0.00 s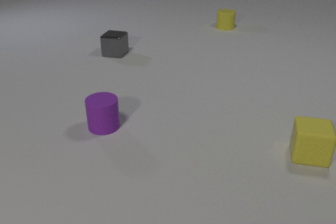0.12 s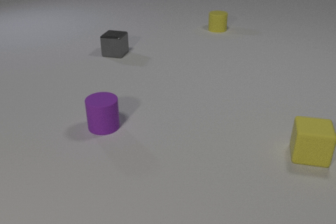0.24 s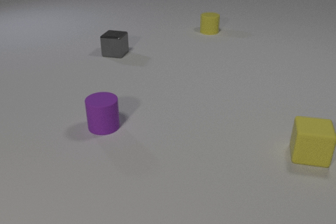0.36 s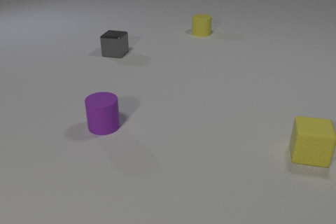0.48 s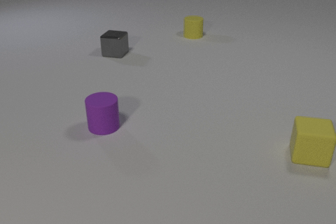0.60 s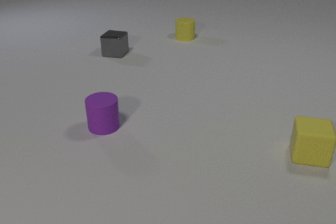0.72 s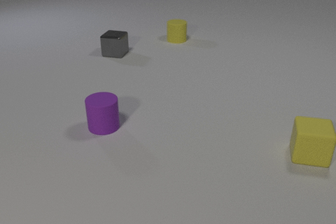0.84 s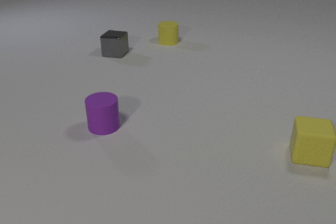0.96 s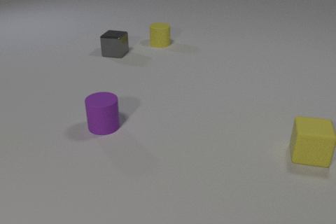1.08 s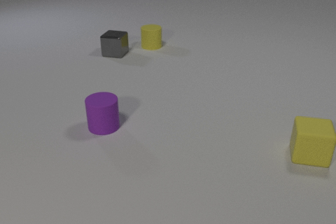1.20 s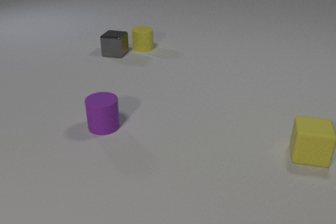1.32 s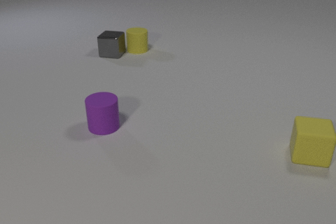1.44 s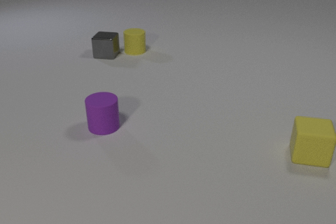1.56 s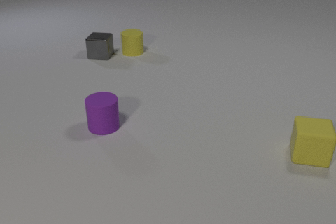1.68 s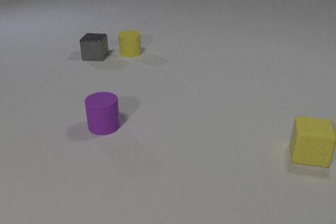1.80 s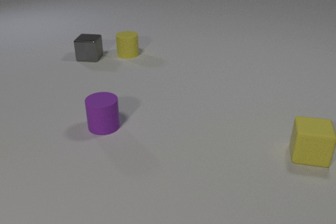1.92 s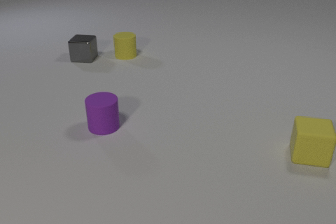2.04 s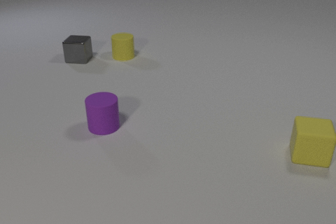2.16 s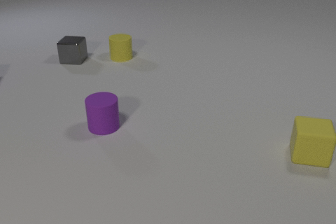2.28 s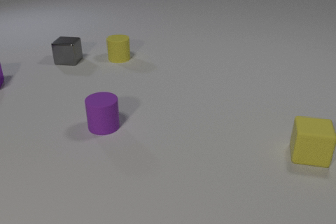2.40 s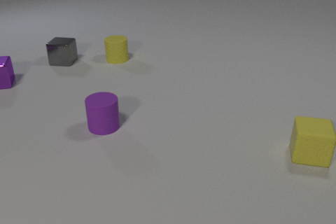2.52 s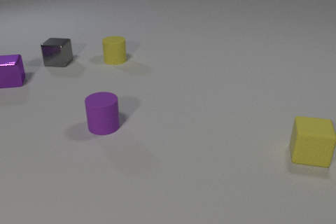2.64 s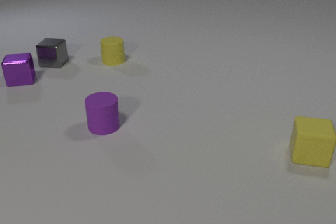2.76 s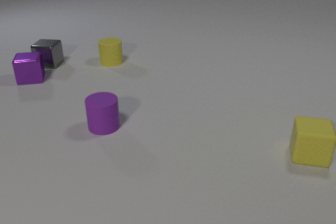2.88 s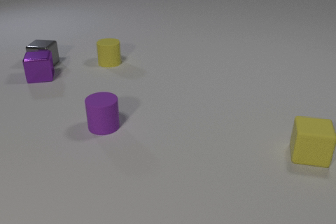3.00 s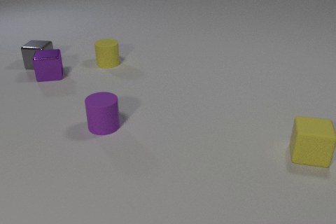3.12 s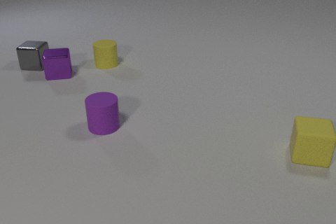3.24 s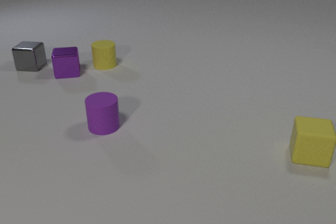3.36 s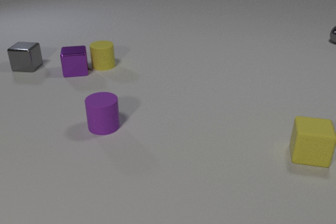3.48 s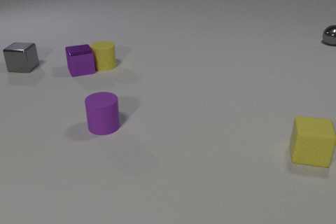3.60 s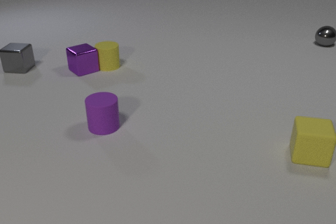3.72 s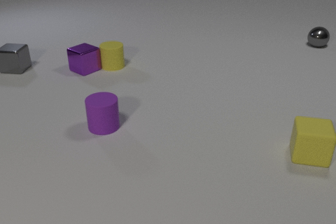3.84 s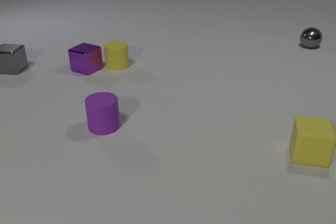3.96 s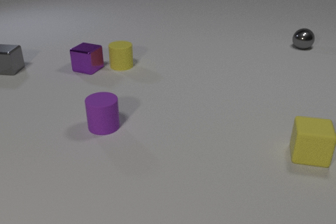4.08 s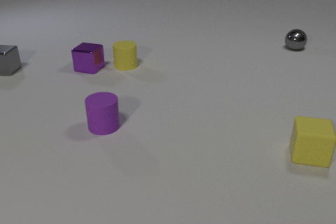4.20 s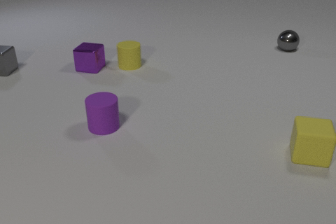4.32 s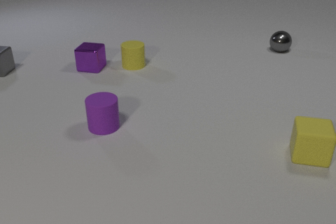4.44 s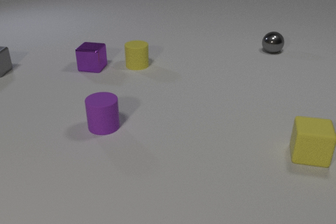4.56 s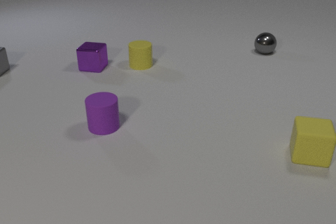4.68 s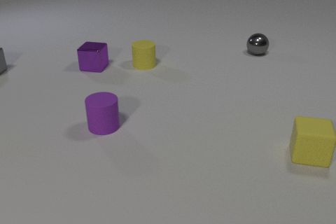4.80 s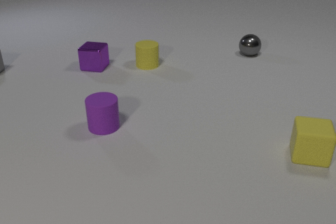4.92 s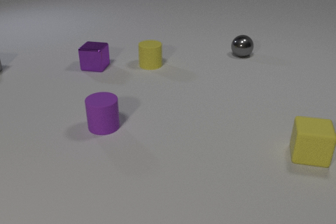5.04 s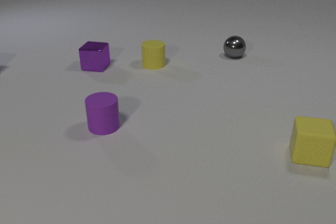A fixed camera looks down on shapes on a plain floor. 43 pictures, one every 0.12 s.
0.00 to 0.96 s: The yellow rubber cylinder slides to the left and toward the camera.
0.96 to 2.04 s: The yellow rubber cylinder slides to the left and toward the camera. The gray metal cube slides to the left. The yellow rubber cylinder and the gray metal cube collide.
2.04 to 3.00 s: The yellow rubber cylinder slides toward the camera and to the left. The gray metal cube slides to the left. The purple metal cube comes in at the left edge, slides to the right.
3.00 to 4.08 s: The yellow rubber cylinder slides to the right and toward the camera. The gray metal cube slides to the left. The purple metal cube slides to the right, spins counterclockwise seen from above by about 60 degrees, its near face sliding to the right. The gray metal sphere comes in at the right edge, rolls to the left and toward the camera. The yellow rubber cylinder and the purple metal cube collide.
4.08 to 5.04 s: The yellow rubber cylinder slides to the right. The gray metal cube slides to the left. The purple metal cube slides to the right. The gray metal sphere rolls to the left and toward the camera.
Are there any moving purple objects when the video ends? yes.
How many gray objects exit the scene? 1.
Are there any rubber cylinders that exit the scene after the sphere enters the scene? no.
